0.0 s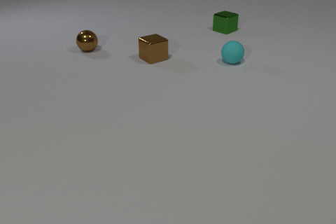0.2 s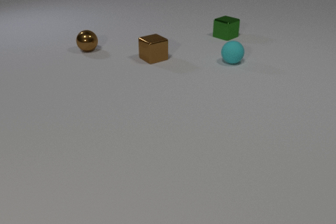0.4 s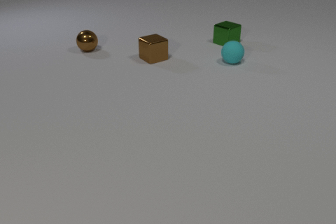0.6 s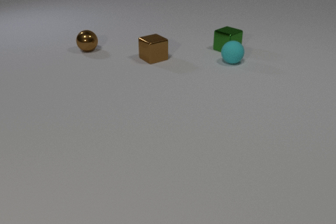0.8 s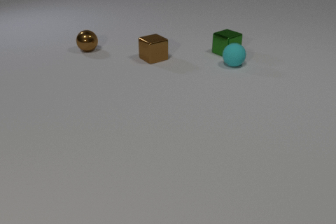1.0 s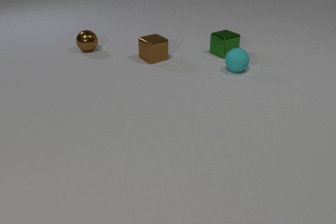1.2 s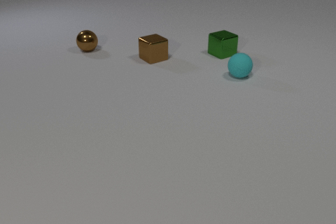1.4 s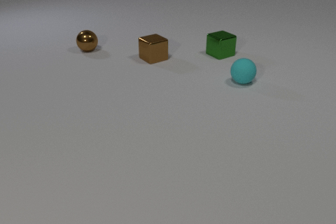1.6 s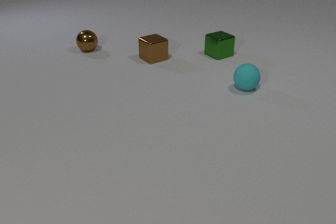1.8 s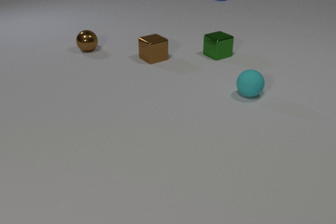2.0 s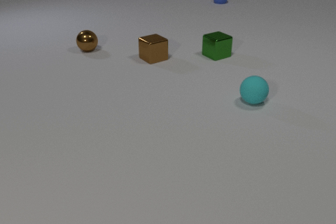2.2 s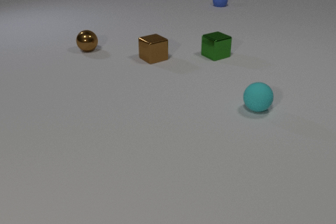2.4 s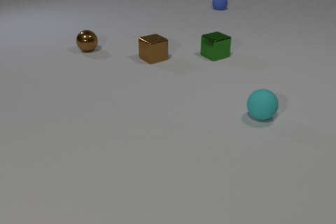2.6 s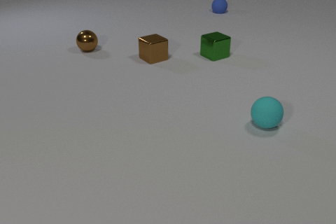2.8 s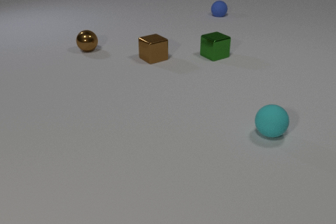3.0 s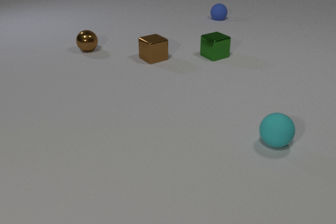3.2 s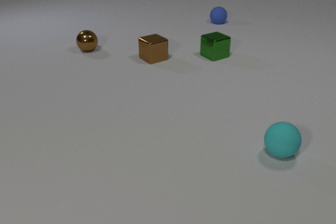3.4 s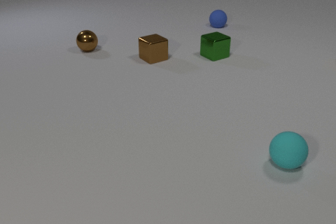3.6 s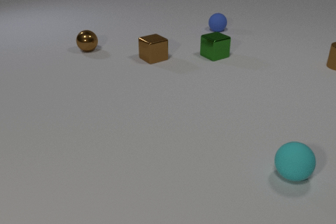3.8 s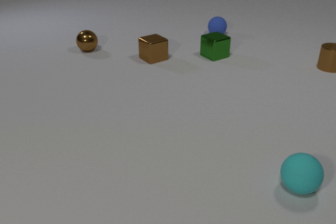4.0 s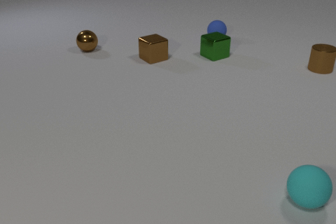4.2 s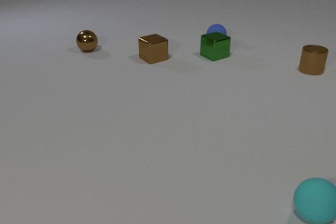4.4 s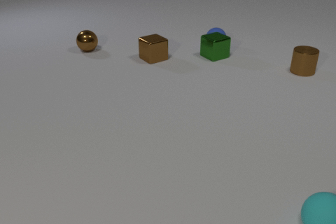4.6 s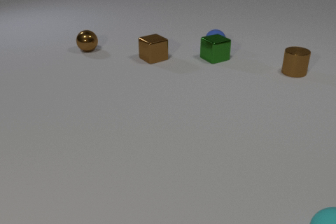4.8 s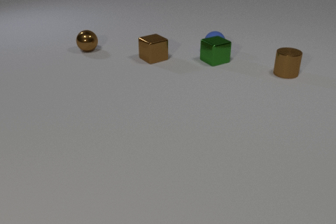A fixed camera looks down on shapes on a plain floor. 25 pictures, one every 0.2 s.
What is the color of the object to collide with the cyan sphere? green.
What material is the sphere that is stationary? metal.
How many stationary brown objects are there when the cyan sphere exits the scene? 2.
0.0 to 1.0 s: The green metal cube slides toward the camera. The cyan rubber sphere rolls toward the camera. The green metal cube and the cyan rubber sphere collide.
1.0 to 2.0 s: The green metal cube slides to the left and toward the camera. The cyan rubber sphere rolls toward the camera. The blue rubber sphere comes in at the top edge, rolls toward the camera.
2.0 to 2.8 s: The cyan rubber sphere rolls toward the camera. The blue rubber sphere rolls toward the camera.
2.8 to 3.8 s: The cyan rubber sphere rolls toward the camera. The blue rubber sphere rolls toward the camera. The brown metal cylinder comes in at the right edge, slides to the left and toward the camera.
3.8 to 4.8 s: The green metal cube slides toward the camera. The cyan rubber sphere rolls toward the camera and to the right, leaves at the bottom edge. The blue rubber sphere rolls toward the camera. The brown metal cylinder slides to the left and toward the camera. The green metal cube and the blue rubber sphere collide.
